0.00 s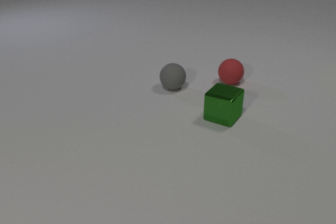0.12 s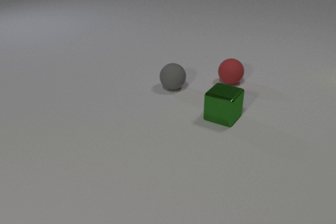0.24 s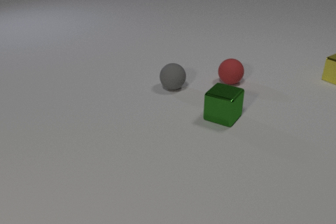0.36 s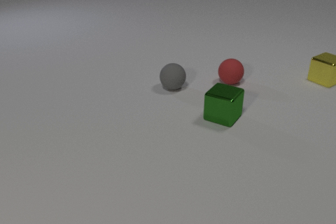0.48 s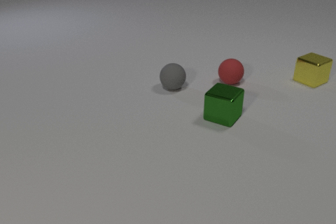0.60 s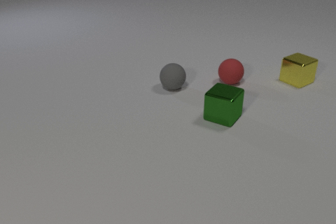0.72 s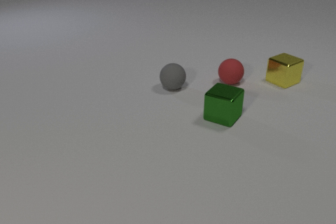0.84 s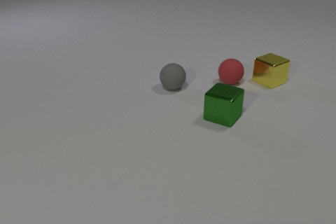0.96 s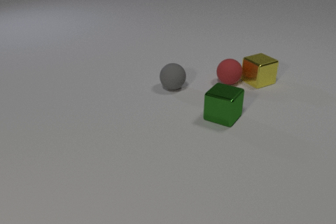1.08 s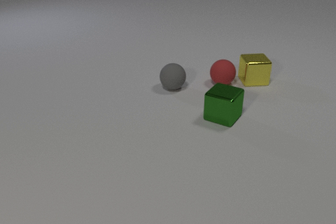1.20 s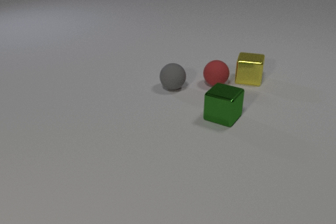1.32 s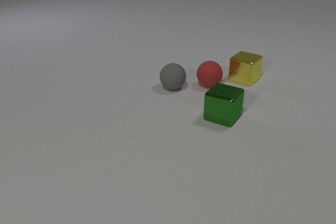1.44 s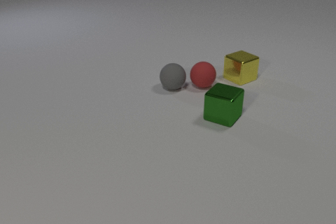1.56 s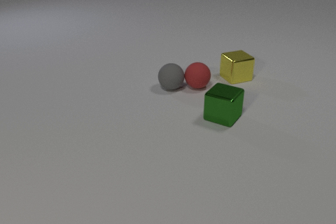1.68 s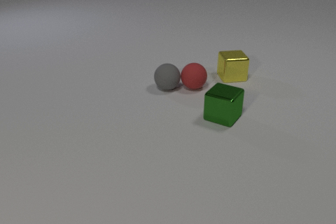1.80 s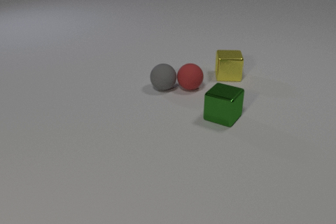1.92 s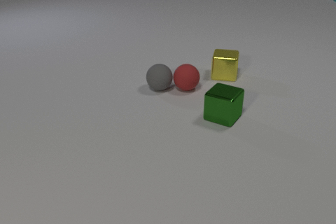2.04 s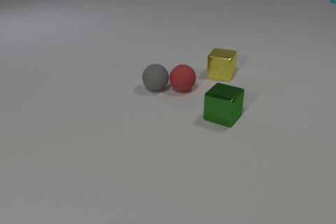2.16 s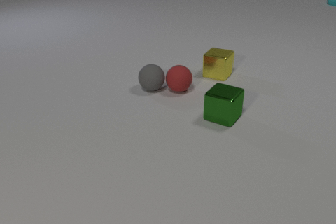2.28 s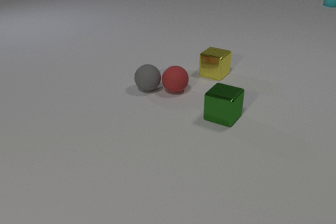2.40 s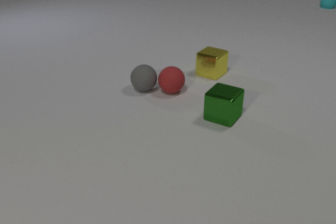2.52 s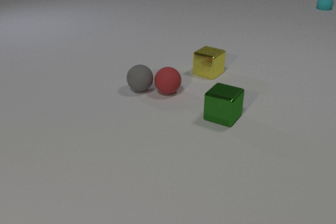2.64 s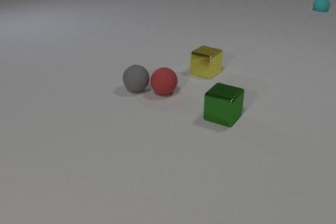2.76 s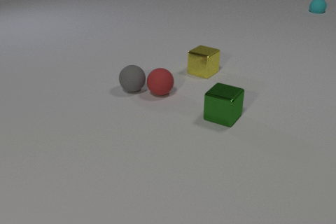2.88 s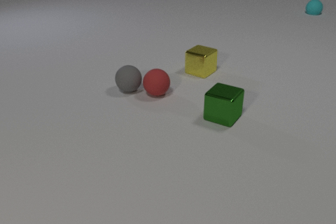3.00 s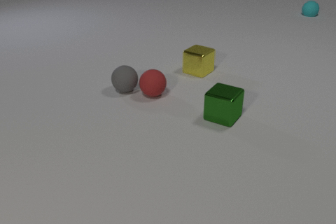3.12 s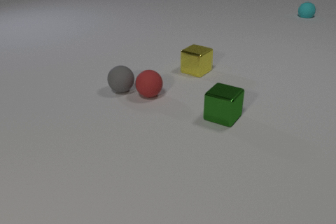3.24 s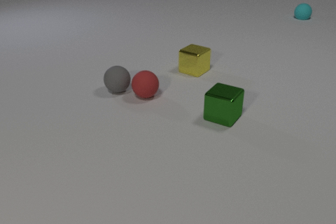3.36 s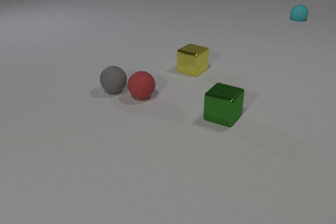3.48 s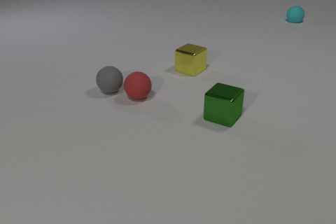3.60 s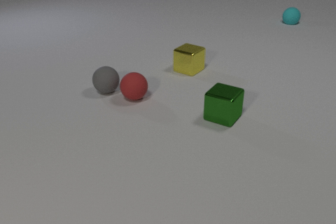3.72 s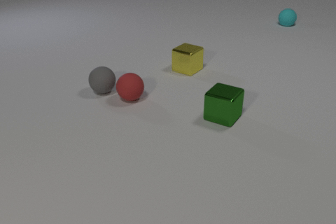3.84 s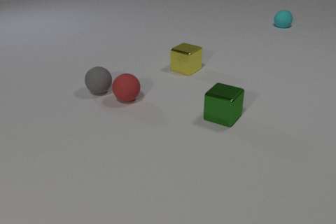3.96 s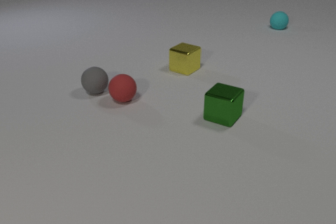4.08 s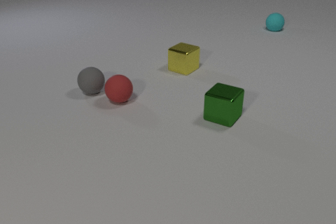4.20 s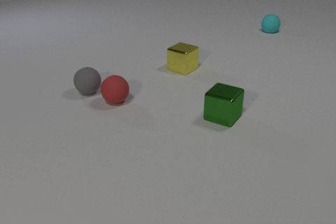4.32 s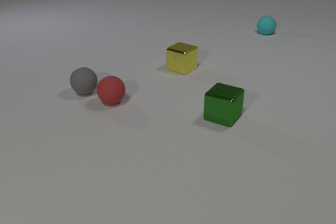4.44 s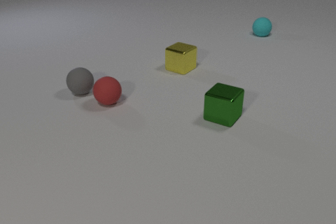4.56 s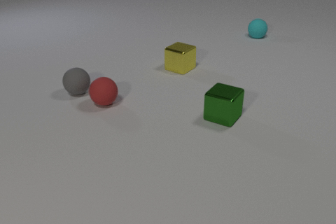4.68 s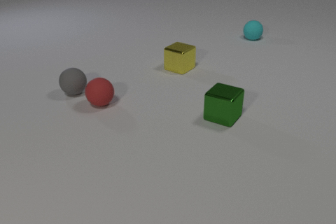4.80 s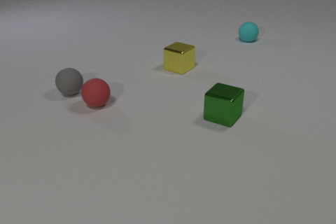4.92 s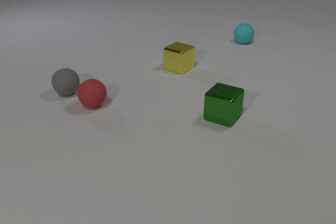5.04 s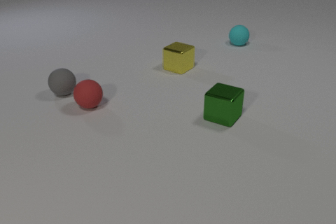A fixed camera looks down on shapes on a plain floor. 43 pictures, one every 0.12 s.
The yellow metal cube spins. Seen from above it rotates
clockwise.
The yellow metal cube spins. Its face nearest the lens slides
to the left.
0.00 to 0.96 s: The yellow metal cube comes in at the right edge, slides to the left. The yellow metal cube and the red rubber sphere collide.
0.96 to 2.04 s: The yellow metal cube slides to the left, spins so that its near face slides to the left, clockwise seen from above. The red rubber sphere rolls to the left and toward the camera. The gray rubber sphere rolls to the left. The cyan rubber sphere comes in at the right edge, rolls toward the camera and to the left. The red rubber sphere and the gray rubber sphere collide.
2.04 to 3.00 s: The yellow metal cube slides to the left. The red rubber sphere rolls to the left and toward the camera. The gray rubber sphere rolls to the left. The cyan rubber sphere rolls toward the camera and to the left.
3.00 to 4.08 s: The yellow metal cube slides to the left. The red rubber sphere rolls to the left. The gray rubber sphere rolls to the left. The cyan rubber sphere rolls toward the camera and to the left.
4.08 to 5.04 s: The yellow metal cube slides to the left. The red rubber sphere rolls to the left. The gray rubber sphere rolls to the left. The cyan rubber sphere rolls toward the camera and to the left.
How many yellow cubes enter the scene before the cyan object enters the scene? 1.
What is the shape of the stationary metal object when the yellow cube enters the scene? cube.
What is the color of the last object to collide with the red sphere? gray.
